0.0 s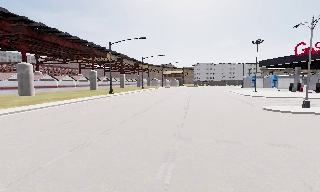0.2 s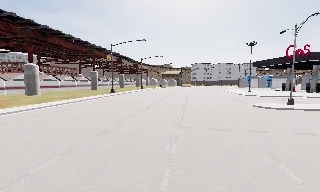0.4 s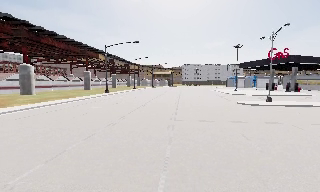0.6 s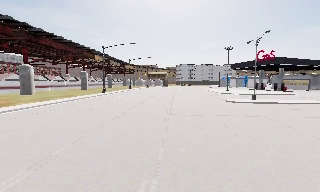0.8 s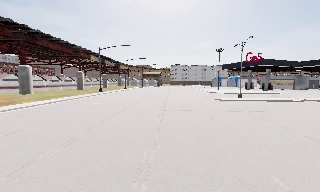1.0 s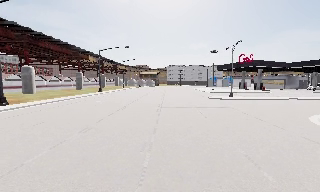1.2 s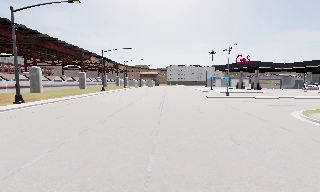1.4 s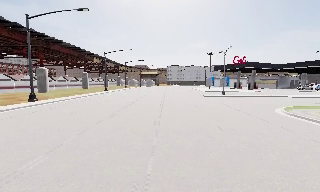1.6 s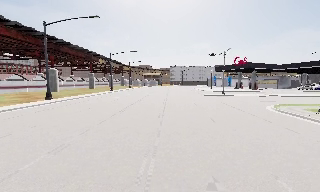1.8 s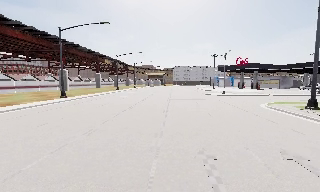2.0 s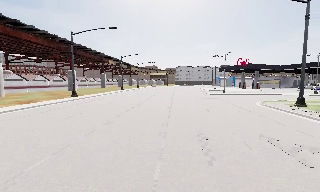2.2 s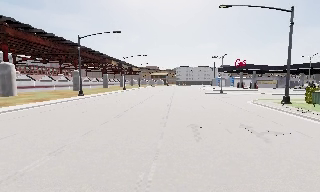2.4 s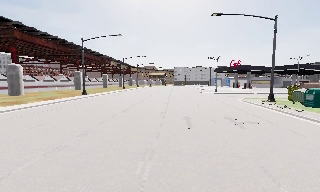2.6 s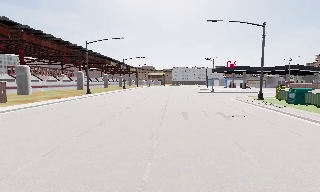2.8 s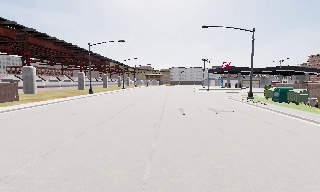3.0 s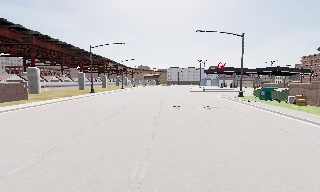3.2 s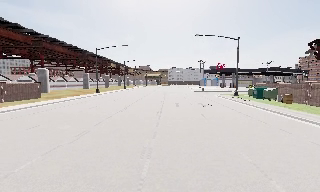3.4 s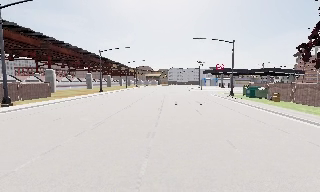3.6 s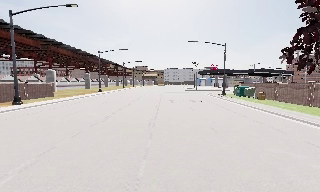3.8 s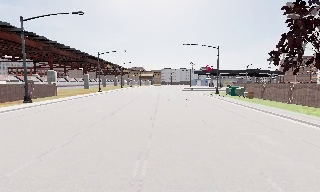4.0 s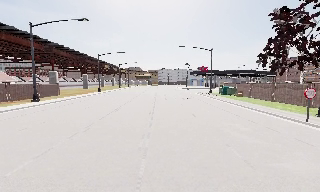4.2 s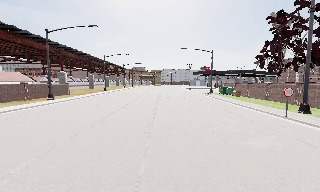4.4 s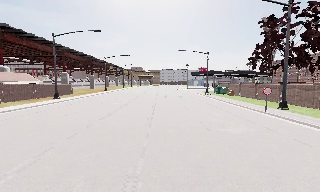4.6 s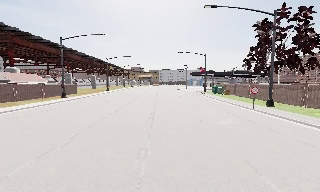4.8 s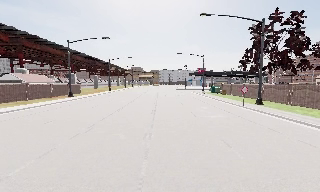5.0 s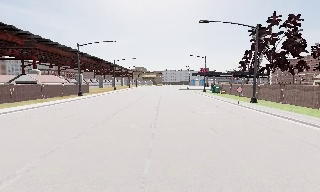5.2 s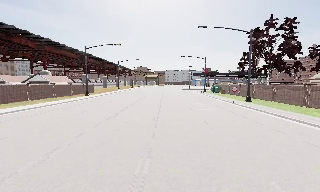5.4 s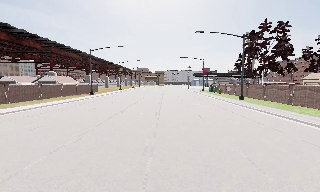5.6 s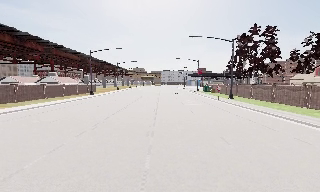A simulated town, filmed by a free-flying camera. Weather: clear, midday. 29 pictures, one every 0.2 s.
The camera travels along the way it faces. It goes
backward.
0.0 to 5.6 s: The camera pans to its right, which is clockwise from overhead, by about 10 degrees. It travels backward, about 55 m, so what stands in front gets smaller.
The film runs backward here.
